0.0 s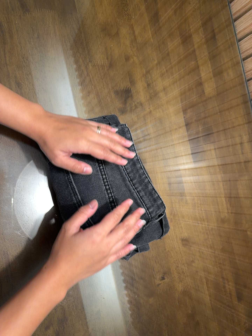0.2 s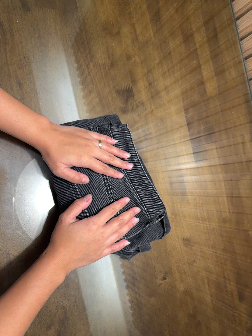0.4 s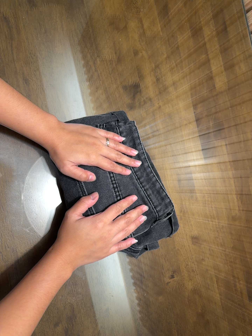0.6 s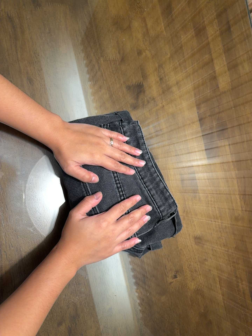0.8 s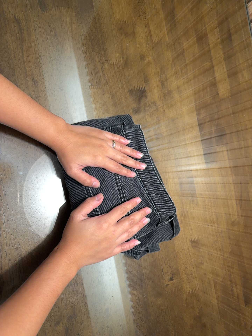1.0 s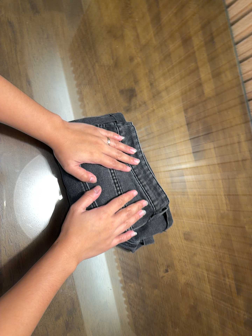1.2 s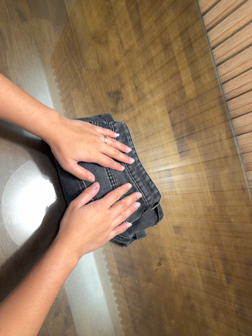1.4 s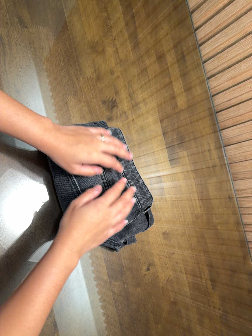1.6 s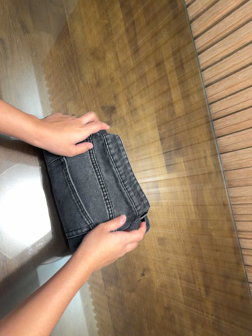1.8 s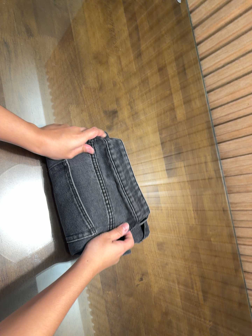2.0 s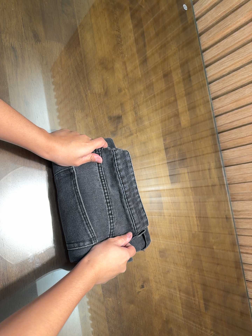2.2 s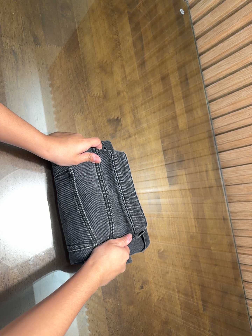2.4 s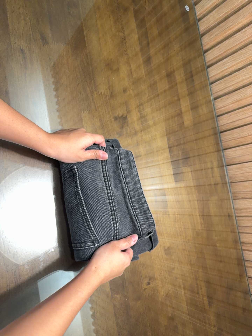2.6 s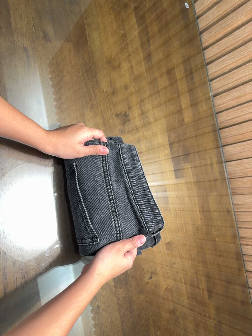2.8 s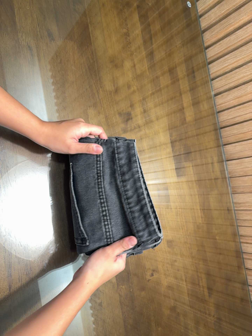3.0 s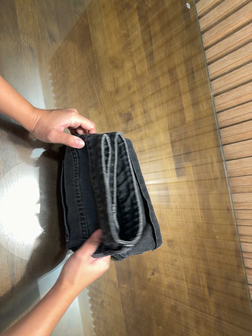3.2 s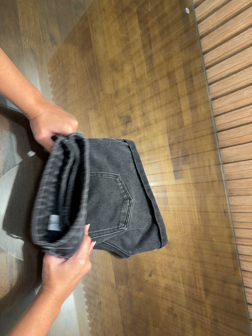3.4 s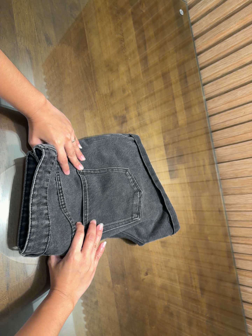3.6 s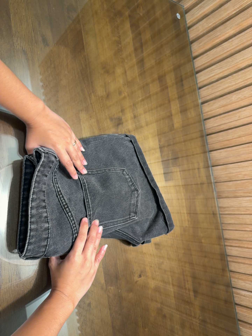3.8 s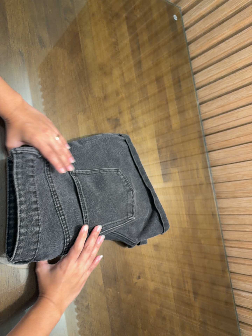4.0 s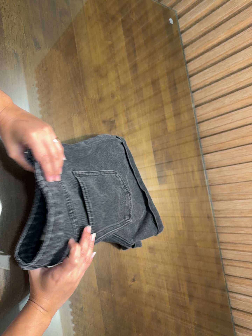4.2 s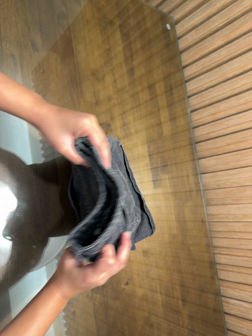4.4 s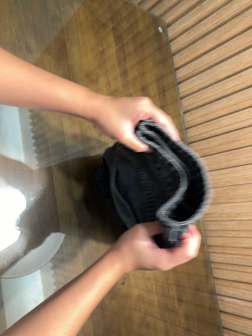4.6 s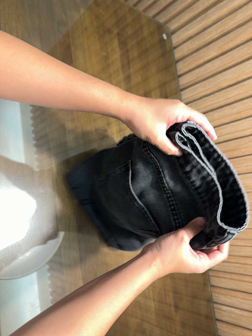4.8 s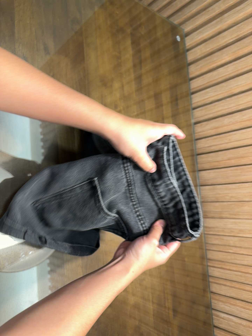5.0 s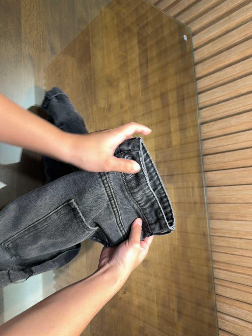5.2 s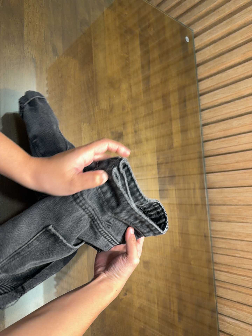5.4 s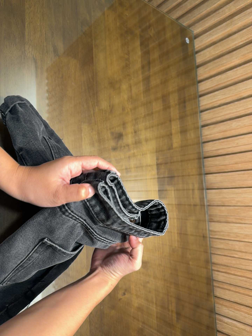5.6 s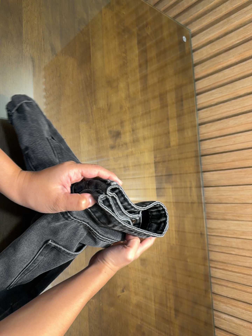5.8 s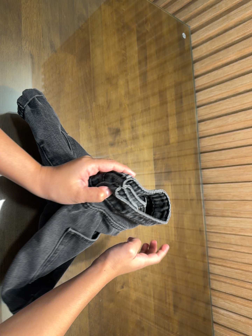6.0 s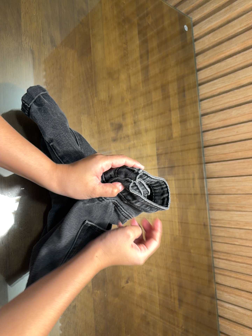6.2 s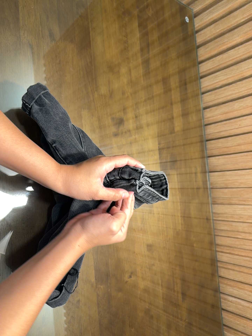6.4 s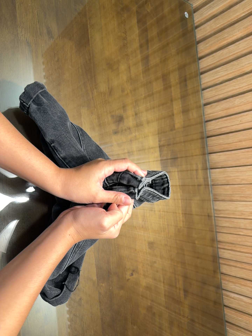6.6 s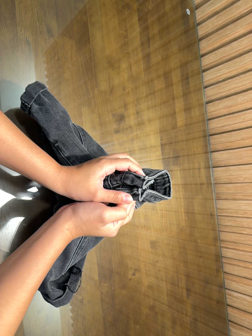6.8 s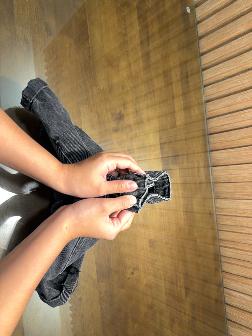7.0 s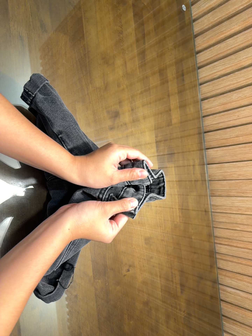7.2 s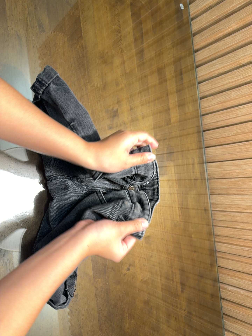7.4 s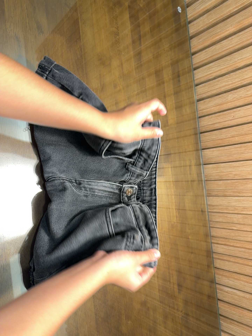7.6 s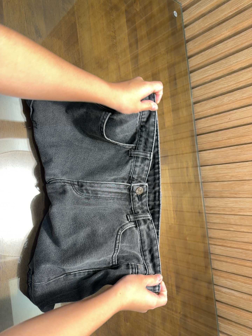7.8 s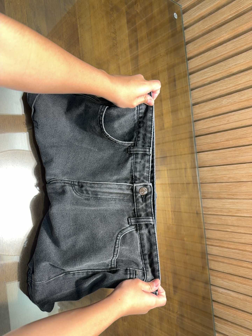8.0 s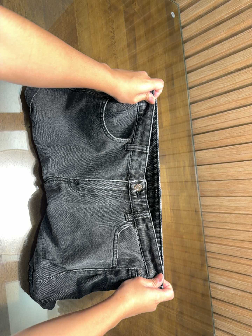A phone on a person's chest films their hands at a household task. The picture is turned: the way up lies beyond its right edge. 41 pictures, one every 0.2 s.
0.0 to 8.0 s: The camera pans to its right by about 15 degrees. It travels backward and to its left, about 14 cm, so what stands in front gets smaller.
The film runs backward here.
